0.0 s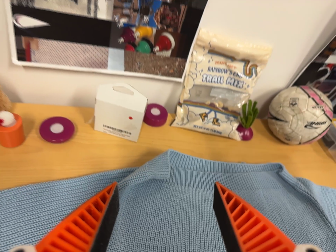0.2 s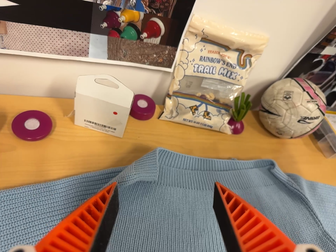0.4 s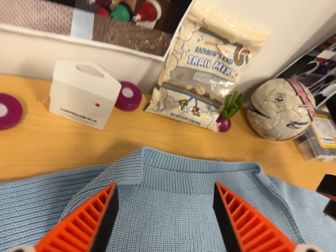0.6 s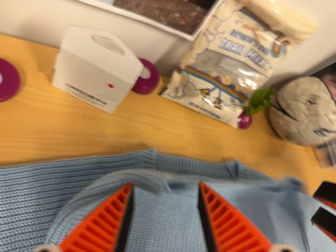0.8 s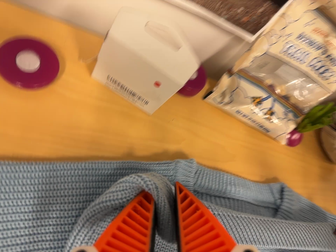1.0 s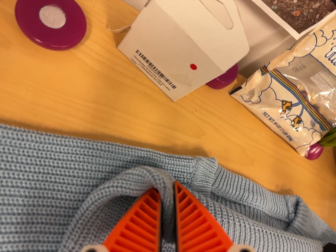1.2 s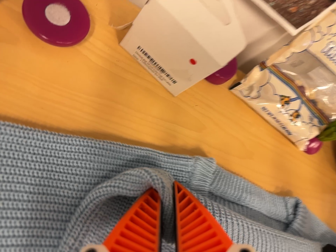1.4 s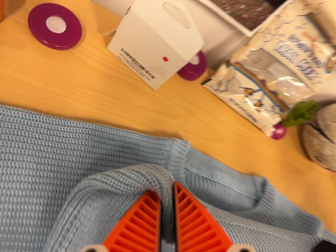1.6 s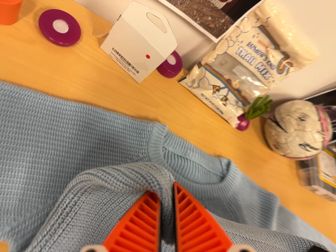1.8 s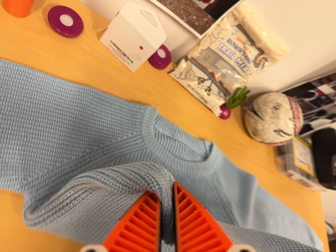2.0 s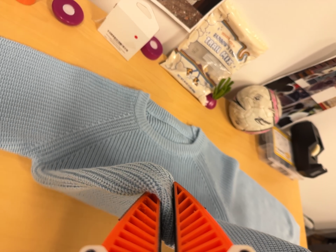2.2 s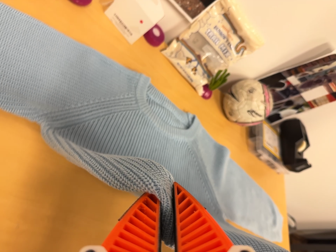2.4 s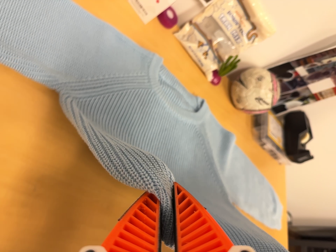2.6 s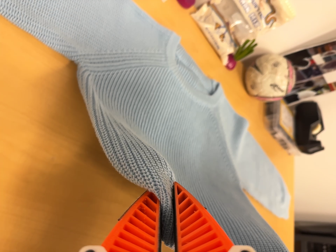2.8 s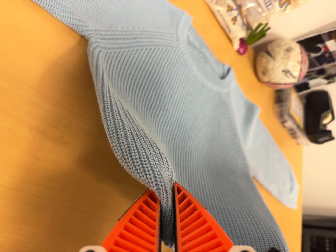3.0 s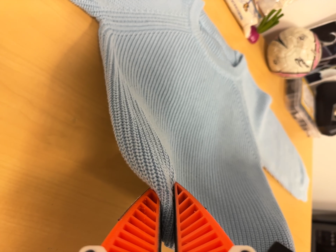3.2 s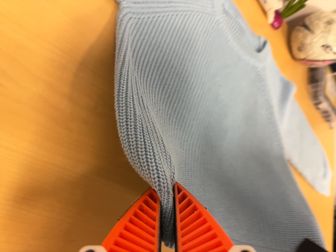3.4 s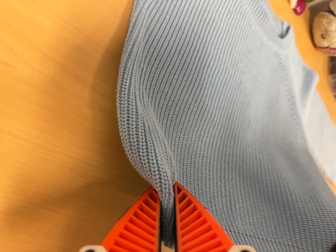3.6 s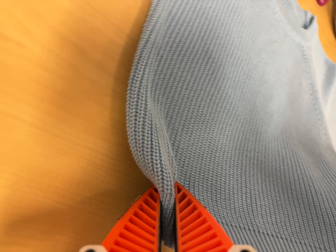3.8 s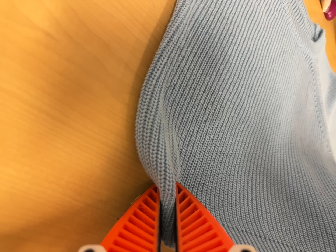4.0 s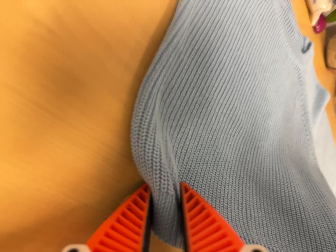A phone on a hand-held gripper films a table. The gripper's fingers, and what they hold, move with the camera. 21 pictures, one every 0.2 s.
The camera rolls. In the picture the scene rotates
clockwise.
0.0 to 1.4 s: The camera travels forward, to its left and toward the top of its view, about 16 cm, so what stands in front looms larger. Its aim tips toward the bottom of its view by about 15 degrees, and the scene shifts upward. It rolls about its line of sight by about 25 degrees, and the scene rotates clockwise.
1.4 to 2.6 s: The camera pans to its right by about 10 degrees. It travels backward and toward the bottom of its view, about 28 cm, so what stands in front gets smaller. It rolls about its line of sight by about 10 degrees, and the scene rotates clockwise.
2.6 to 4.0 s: The camera travels to its left, forward and toward the bottom of its view, about 14 cm, so close, fixed things drift to the right. It rolls about its line of sight by about 10 degrees, and the scene rotates clockwise.
The film runs backward here.
